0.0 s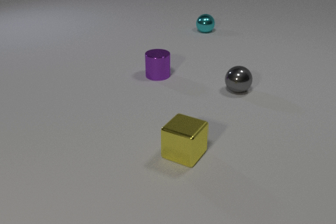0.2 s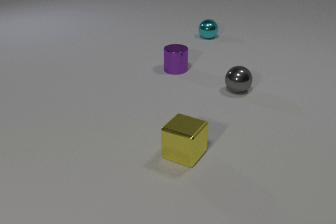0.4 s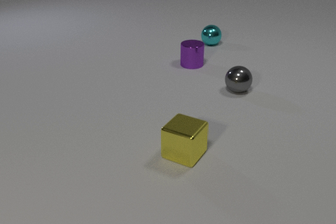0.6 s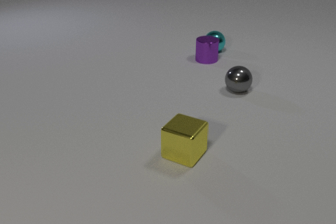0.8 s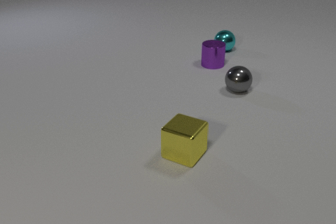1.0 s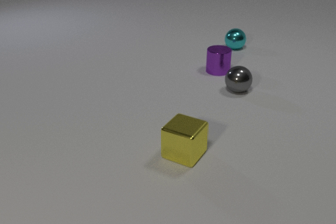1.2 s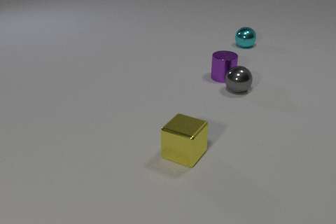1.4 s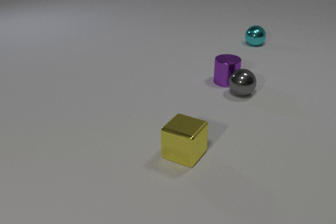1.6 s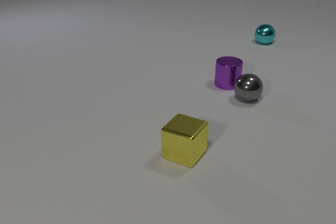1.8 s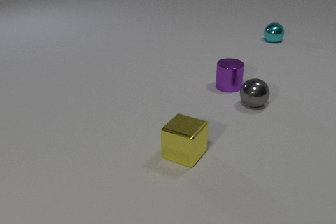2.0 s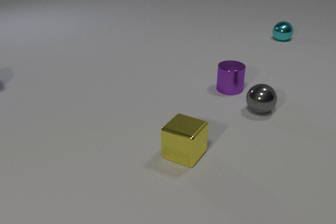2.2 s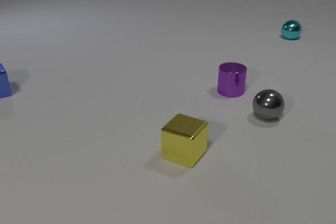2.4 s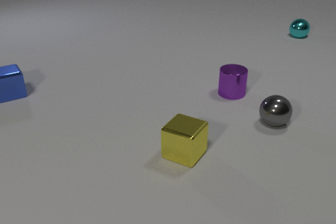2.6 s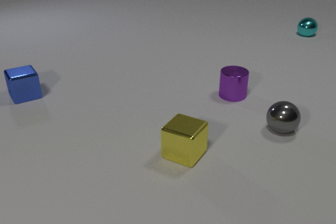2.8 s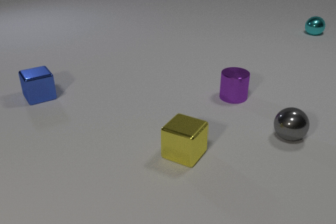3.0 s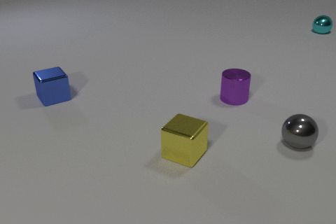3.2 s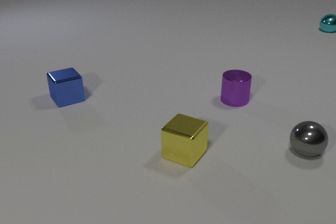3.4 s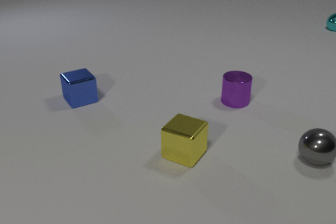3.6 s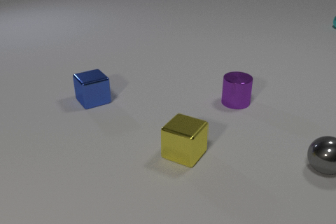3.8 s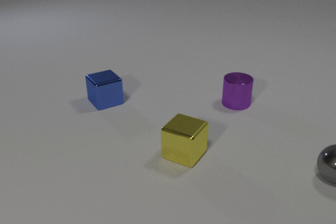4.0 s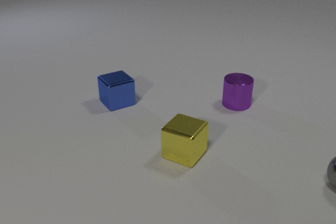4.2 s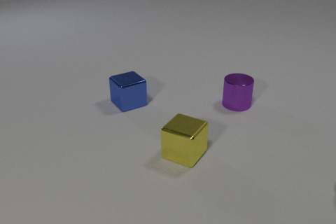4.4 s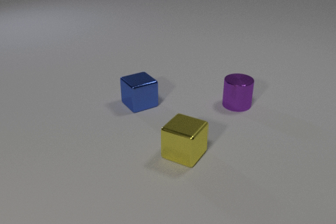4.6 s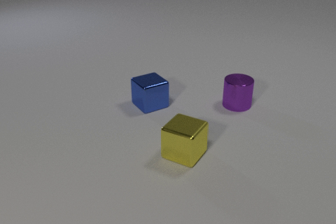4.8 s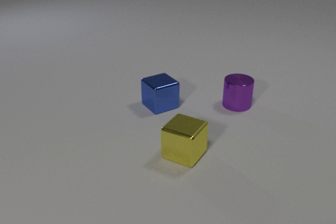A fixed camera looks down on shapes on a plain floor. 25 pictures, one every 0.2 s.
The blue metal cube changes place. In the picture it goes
to the right.
The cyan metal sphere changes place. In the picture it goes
to the right.
0.0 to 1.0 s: The cyan metal sphere rolls toward the camera and to the right. The purple metal cylinder slides to the right. The cyan metal sphere and the purple metal cylinder collide.
1.0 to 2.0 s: The cyan metal sphere rolls to the right and away from the camera. The purple metal cylinder slides toward the camera. The gray metal sphere rolls toward the camera and to the right. The purple metal cylinder and the gray metal sphere collide.
2.0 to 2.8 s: The cyan metal sphere rolls to the right and away from the camera. The purple metal cylinder slides toward the camera. The gray metal sphere rolls toward the camera and to the right. The blue metal cube comes in at the left edge, slides to the right and toward the camera.
2.8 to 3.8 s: The cyan metal sphere rolls away from the camera and to the right, leaves at the right edge. The purple metal cylinder slides toward the camera. The gray metal sphere rolls toward the camera and to the right. The blue metal cube slides to the right and toward the camera.
3.8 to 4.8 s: The gray metal sphere rolls toward the camera and to the right, leaves at the right edge. The blue metal cube slides to the right.
What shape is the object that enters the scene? cube.
How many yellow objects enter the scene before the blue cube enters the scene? 0.
How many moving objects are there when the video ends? 1.
